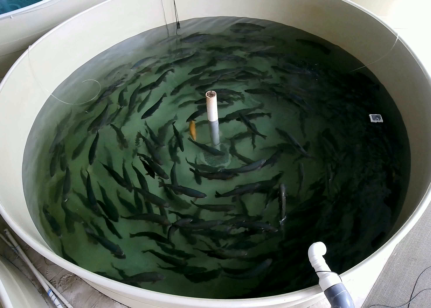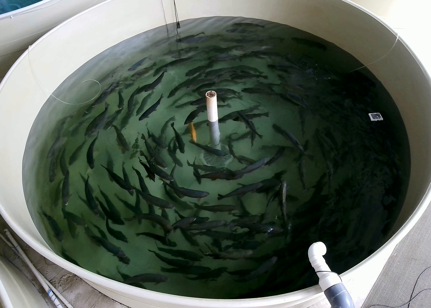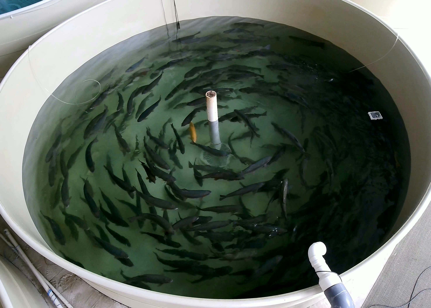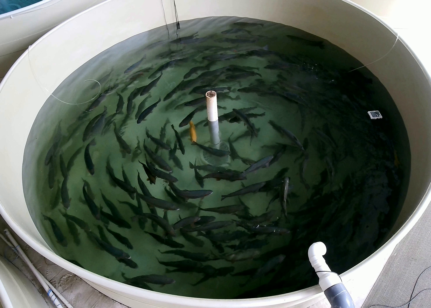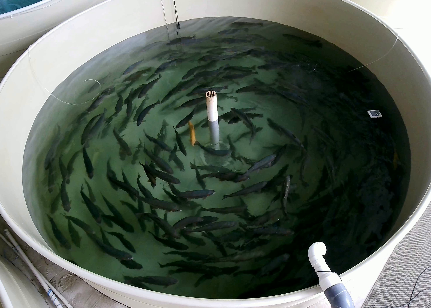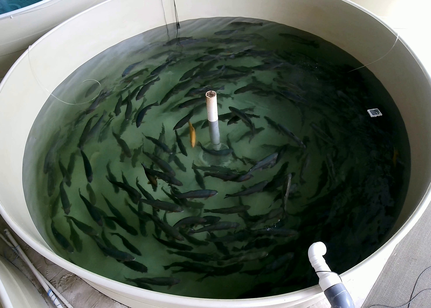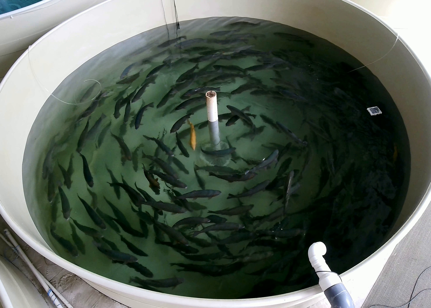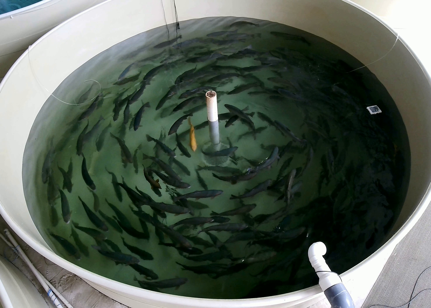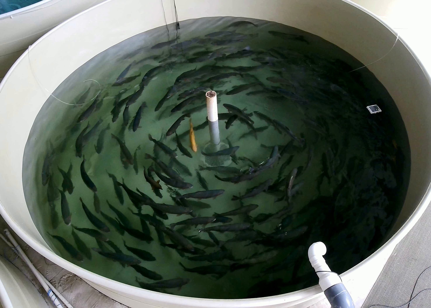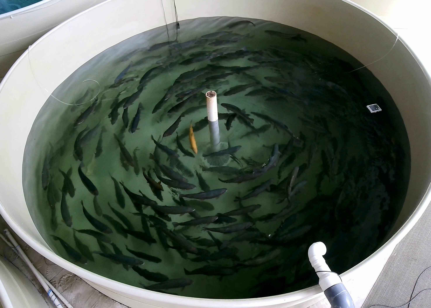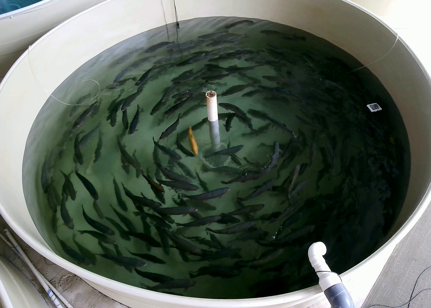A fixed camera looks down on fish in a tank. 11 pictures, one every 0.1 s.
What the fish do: Normal cruising.
